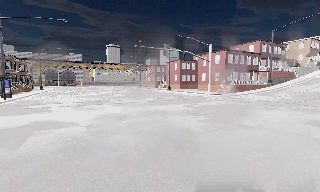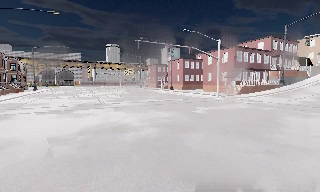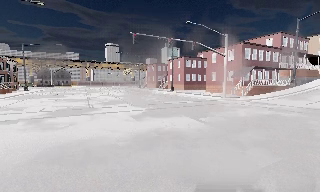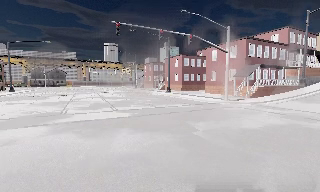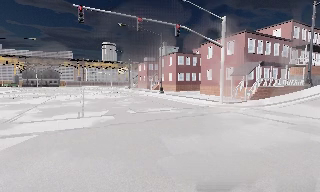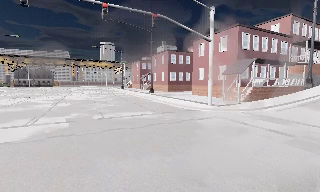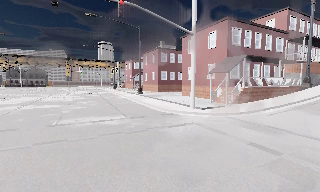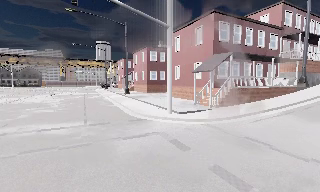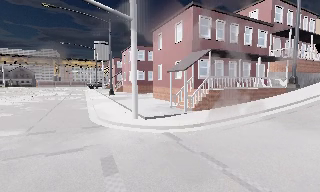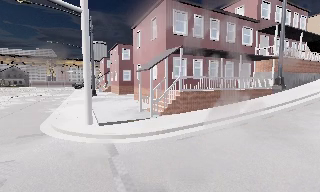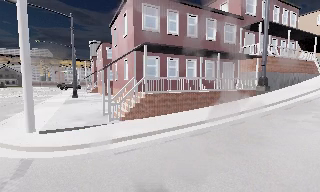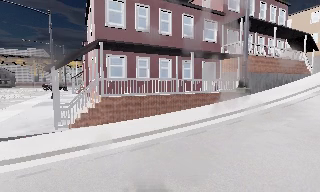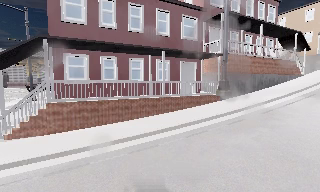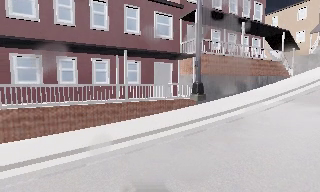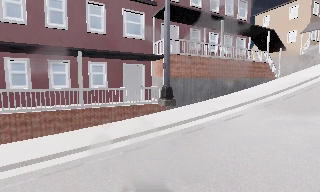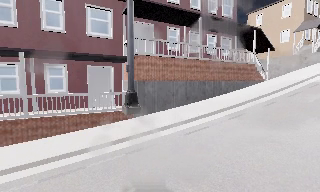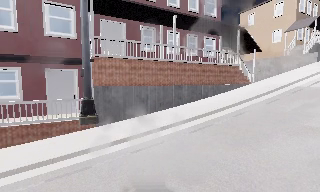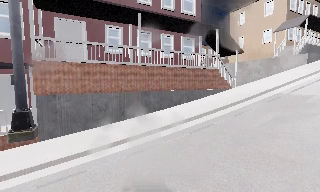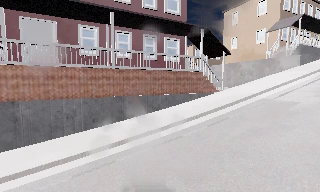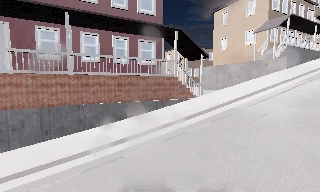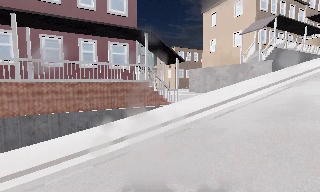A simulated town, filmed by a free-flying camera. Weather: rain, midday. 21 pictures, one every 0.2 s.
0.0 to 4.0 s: The camera travels to its right and forward, about 40 m, so close, fixed things drift to the left.
The film runs backward here.
